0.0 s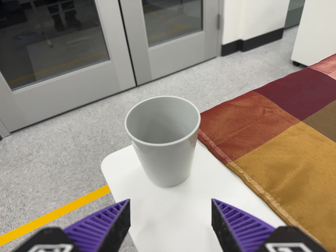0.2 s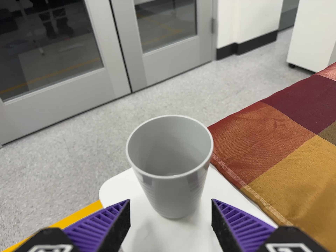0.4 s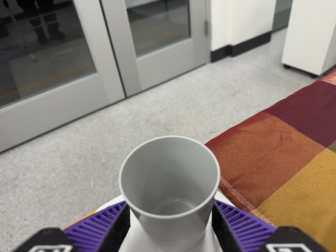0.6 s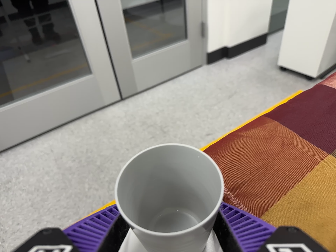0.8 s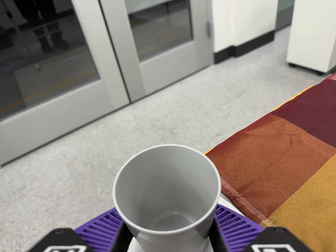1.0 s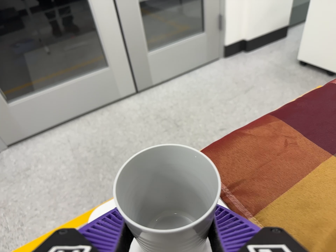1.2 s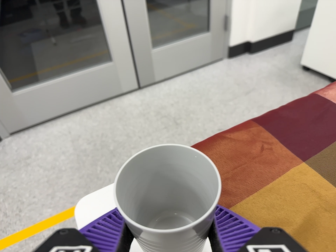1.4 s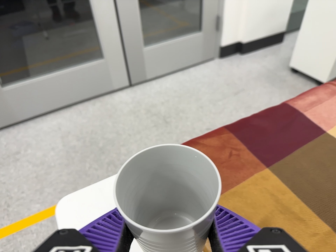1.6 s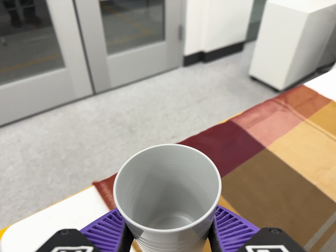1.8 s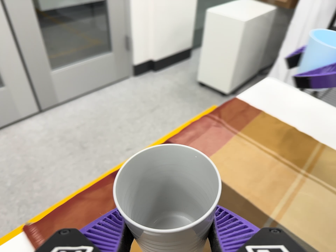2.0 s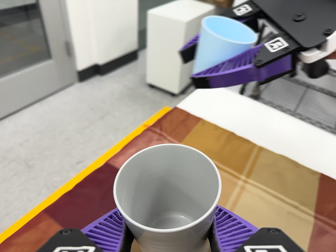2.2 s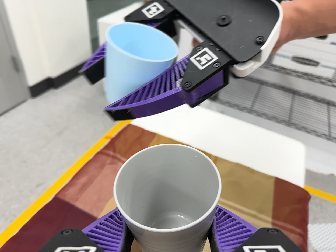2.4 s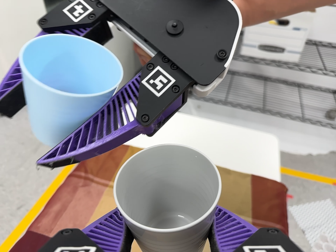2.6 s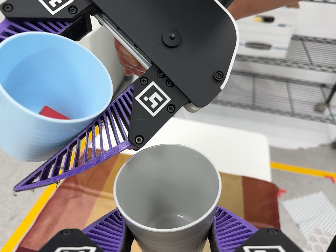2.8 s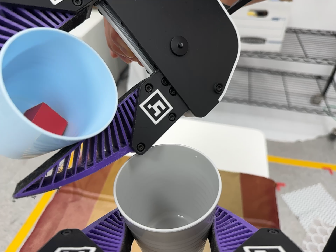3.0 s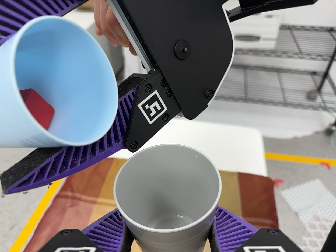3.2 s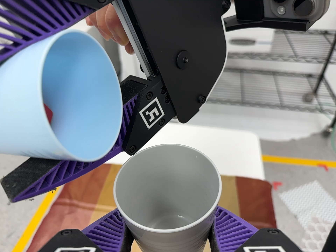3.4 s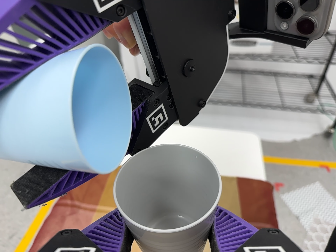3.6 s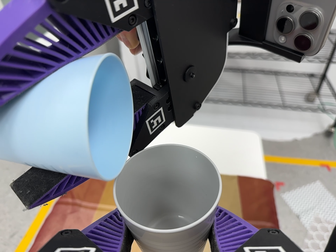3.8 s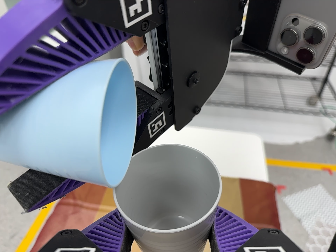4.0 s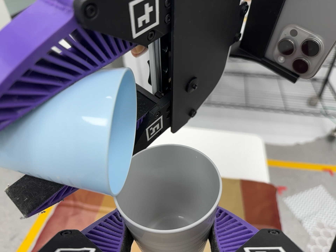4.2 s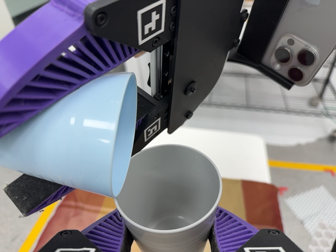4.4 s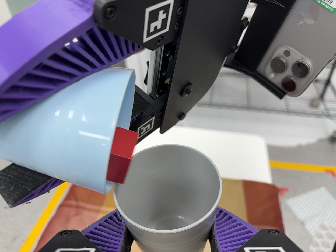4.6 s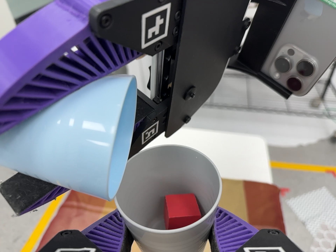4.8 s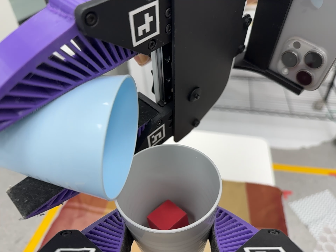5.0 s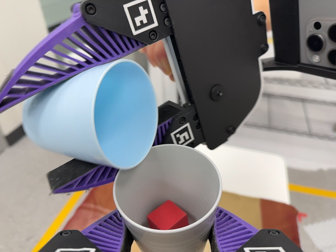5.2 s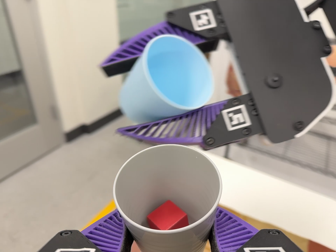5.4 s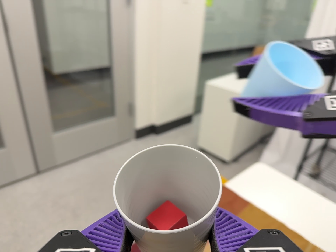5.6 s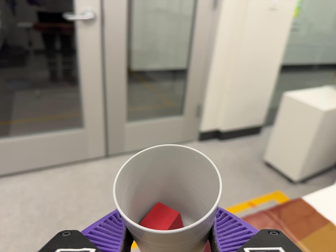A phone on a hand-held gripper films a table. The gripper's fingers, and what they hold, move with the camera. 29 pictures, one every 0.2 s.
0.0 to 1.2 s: The camera travels toward the top of its view, about 6 cm, so close, fixed things drift downward.
1.2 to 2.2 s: The scene slides to the left, as the camera pans about 35 degrees to its right. It travels to its right and toward the top of its view, about 22 cm, so close, fixed things drift to the left. It rolls about its line of sight by about 20 degrees, and the scene rotates counterclockwise.
2.2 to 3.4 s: The camera travels toward the top of its view, about 6 cm, so close, fixed things drift downward. It rolls about its line of sight by about 15 degrees, and the scene rotates counterclockwise.
3.4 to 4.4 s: The camera keeps its place and its aim.
4.4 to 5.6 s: The camera pans to its left by about 45 degrees. It travels to its left, toward the bottom of its view and backward, about 14 cm, so close, fixed things drift to the right. Its aim tips toward the top of its view by about 10 degrees. It rolls about its line of sight by about 35 degrees, and the scene rotates clockwise.
The film runs forward here.
